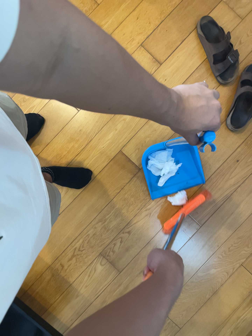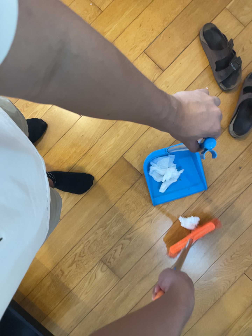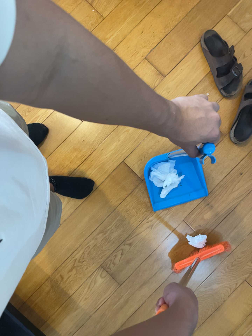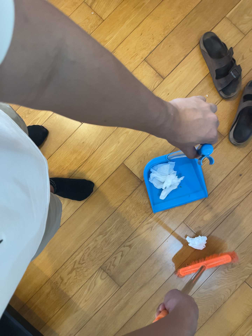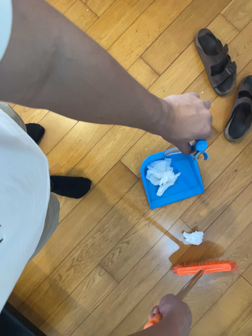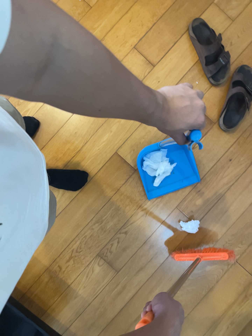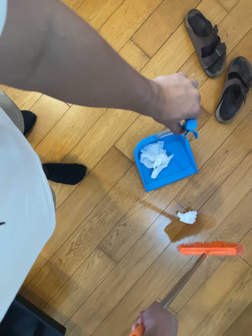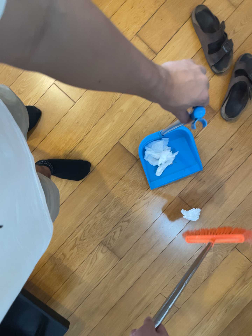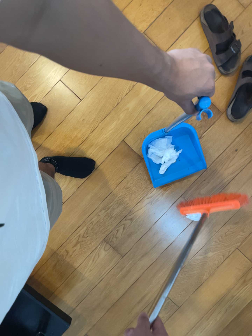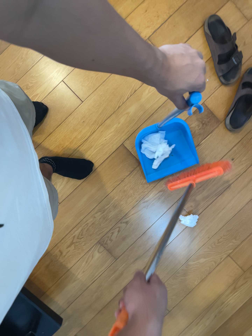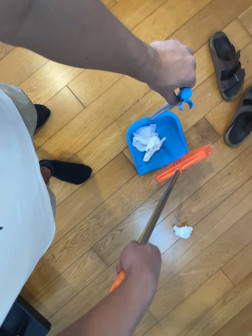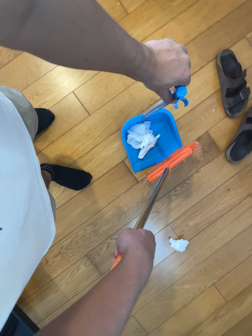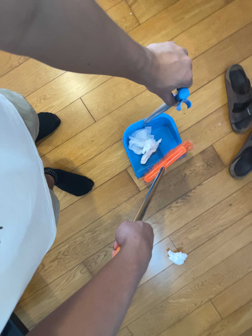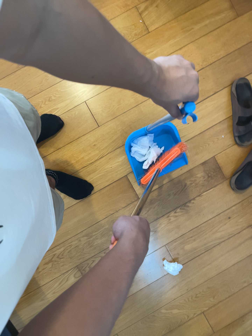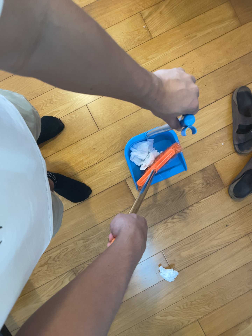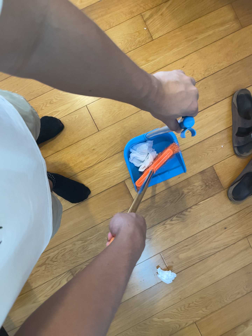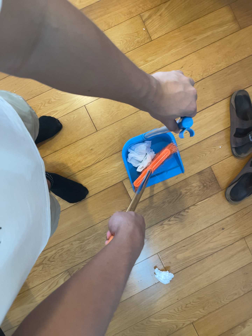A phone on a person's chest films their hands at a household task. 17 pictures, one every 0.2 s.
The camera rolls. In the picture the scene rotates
clockwise.
0.0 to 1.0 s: The camera shifts only a little, or ends up much as it began.
1.0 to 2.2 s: The camera travels to its left and toward the top of its view, about 12 cm. It rolls about its line of sight by about 10 degrees, and the scene rotates clockwise.
2.2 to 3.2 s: The camera rolls about its line of sight by about 10 degrees, and the scene rotates clockwise.
The film runs backward here.
